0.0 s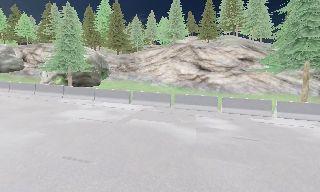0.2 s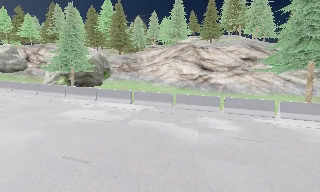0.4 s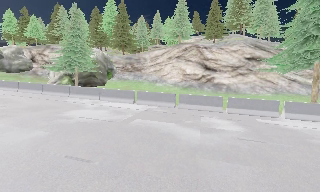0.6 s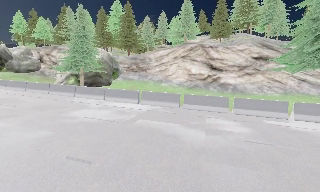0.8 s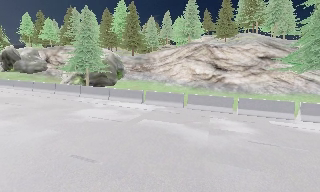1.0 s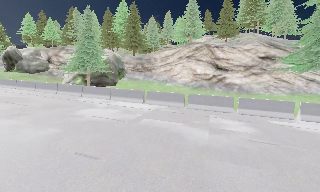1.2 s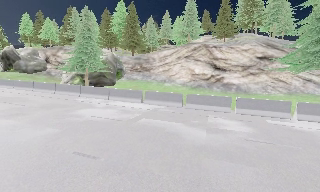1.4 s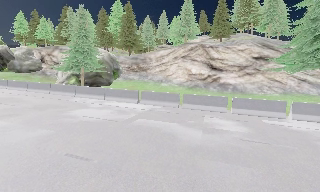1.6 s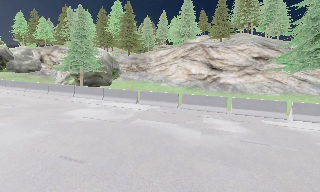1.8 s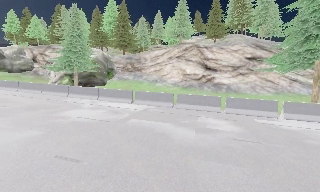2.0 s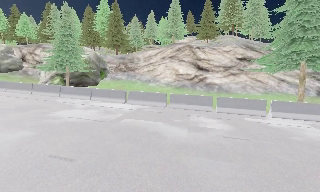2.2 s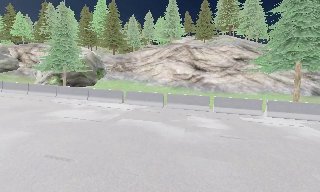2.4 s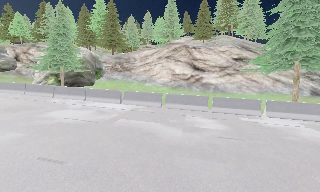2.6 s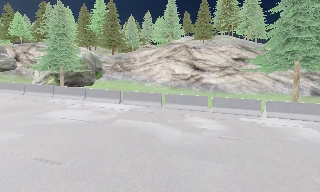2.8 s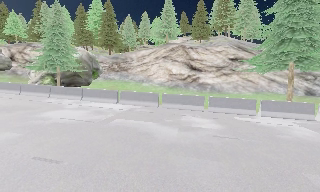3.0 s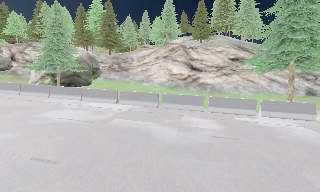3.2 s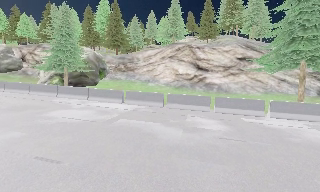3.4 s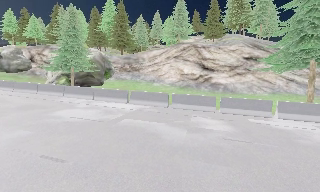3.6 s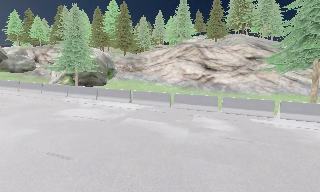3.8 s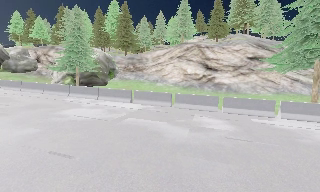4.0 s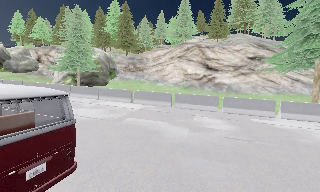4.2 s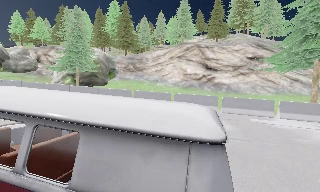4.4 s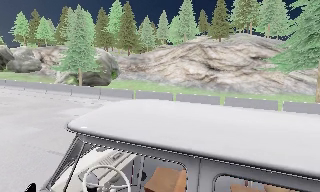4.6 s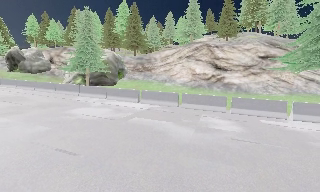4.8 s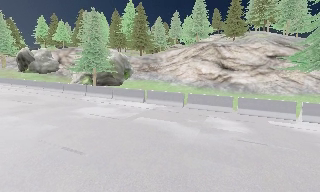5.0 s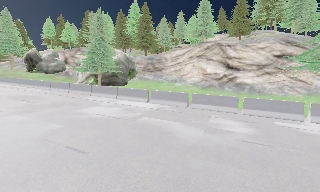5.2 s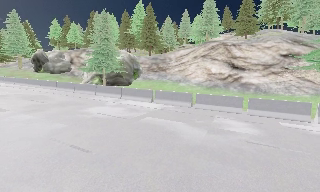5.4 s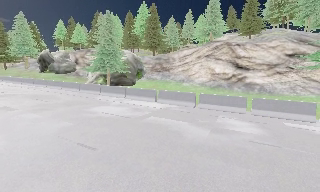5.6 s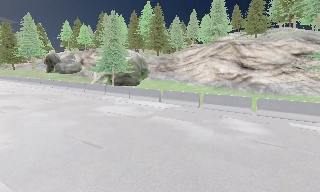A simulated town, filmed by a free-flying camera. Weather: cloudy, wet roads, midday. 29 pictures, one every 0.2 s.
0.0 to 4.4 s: The camera travels to its right, about 1 m.
4.4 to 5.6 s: The camera pans to its left, which is counterclockwise from overhead, by about 10 degrees.
The film runs backward here.
